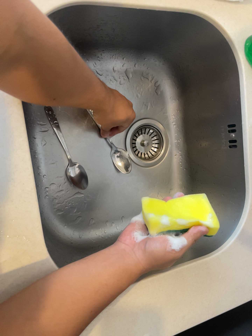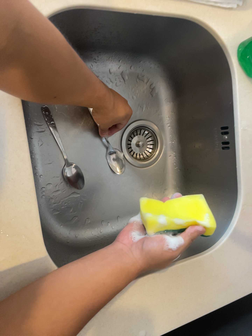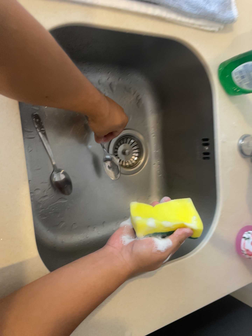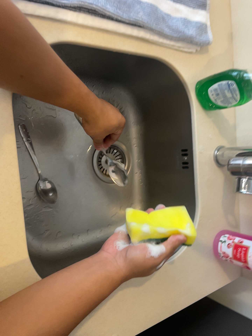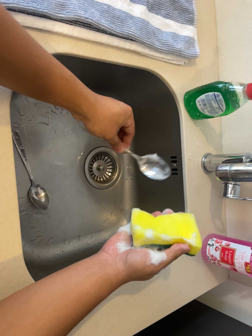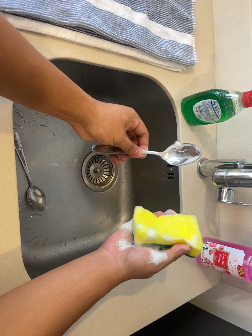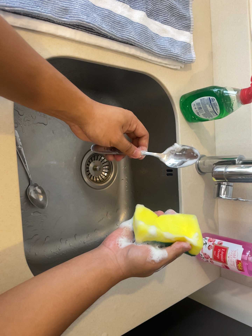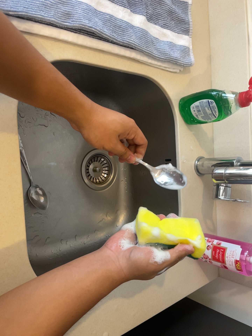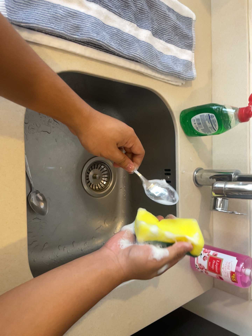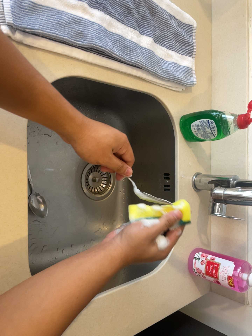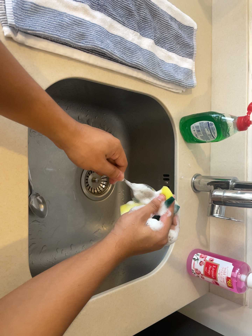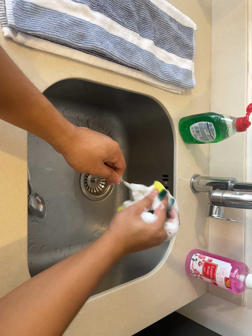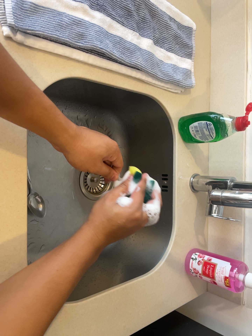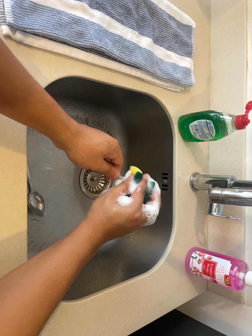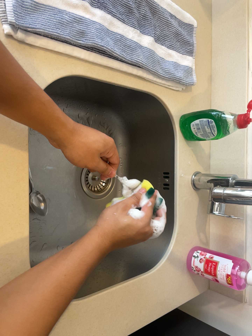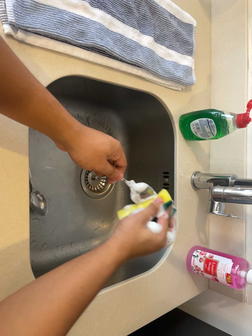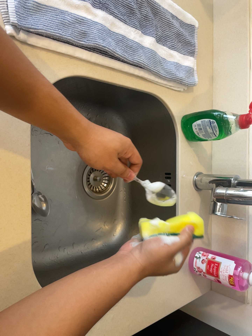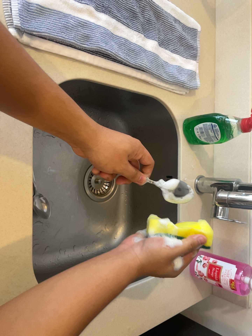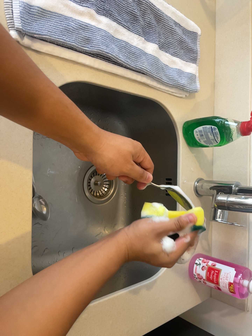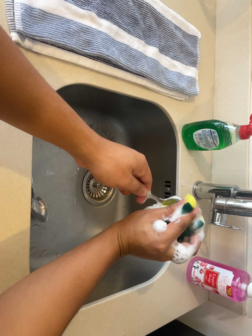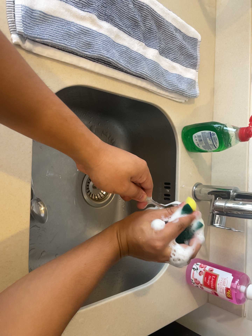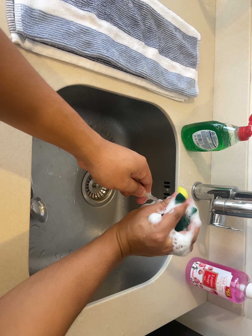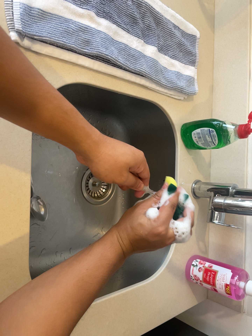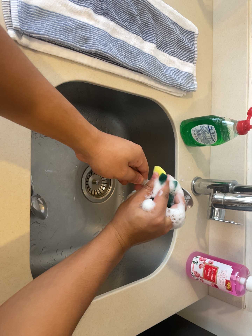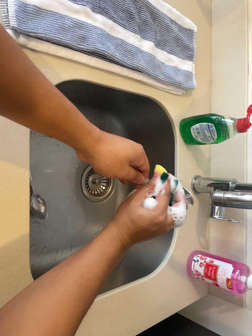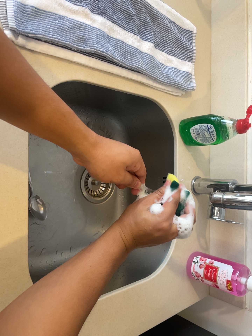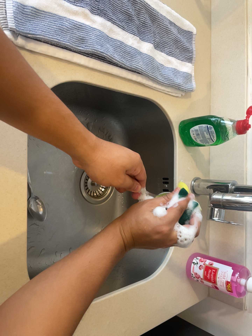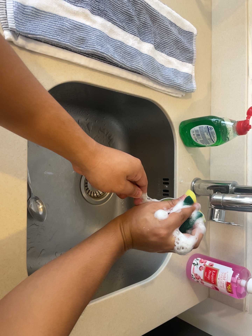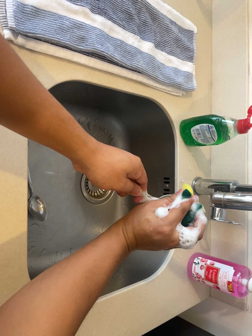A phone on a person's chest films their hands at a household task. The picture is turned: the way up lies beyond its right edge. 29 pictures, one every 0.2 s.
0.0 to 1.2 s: The camera swings to its right by about 15 degrees, and the scene slides to the left. It travels backward and to its left, about 12 cm, so what stands in front gets smaller.
1.2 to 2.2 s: The camera shifts only a little, or ends up much as it began.
2.2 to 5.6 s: The camera keeps its place and its aim.
The film runs backward here.
